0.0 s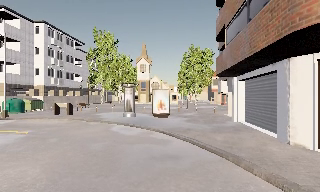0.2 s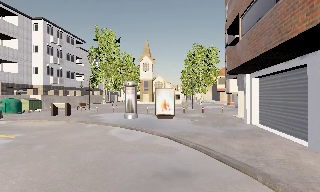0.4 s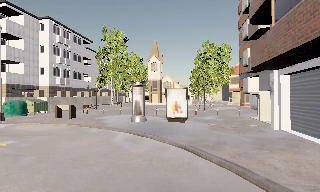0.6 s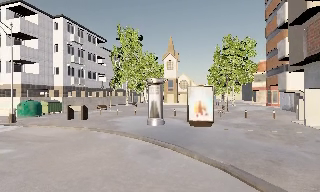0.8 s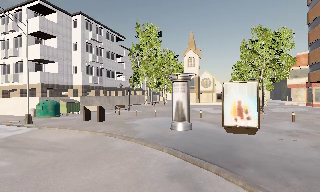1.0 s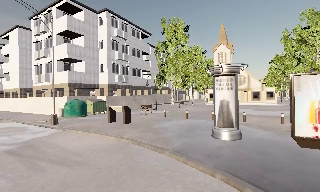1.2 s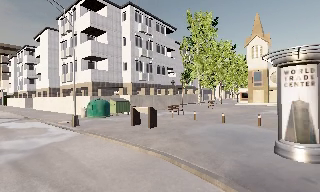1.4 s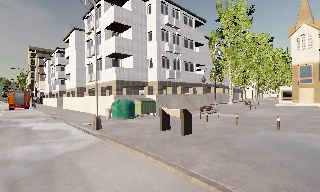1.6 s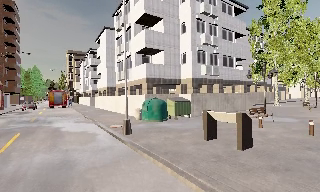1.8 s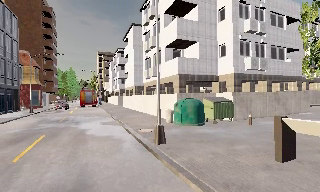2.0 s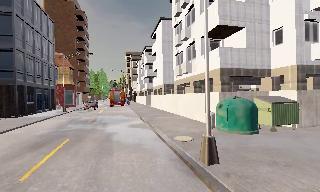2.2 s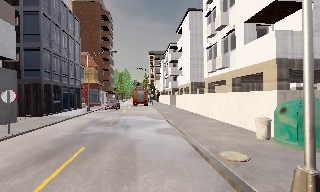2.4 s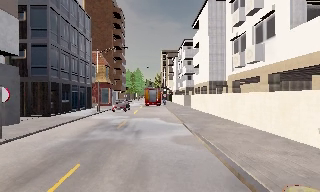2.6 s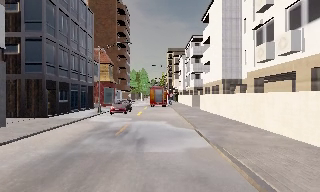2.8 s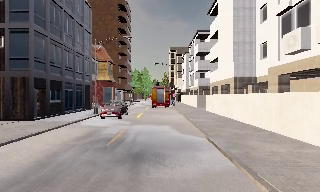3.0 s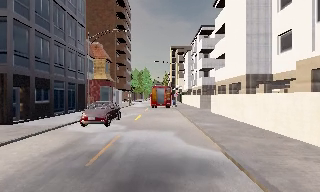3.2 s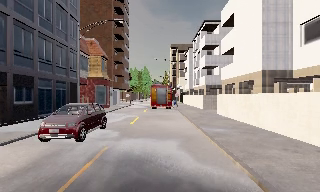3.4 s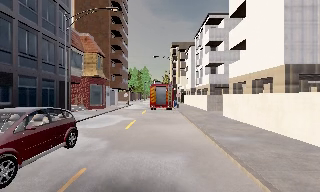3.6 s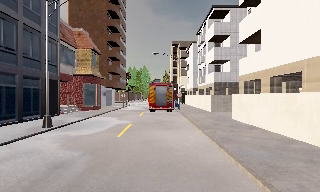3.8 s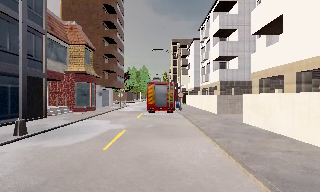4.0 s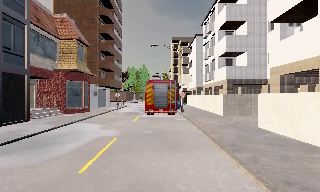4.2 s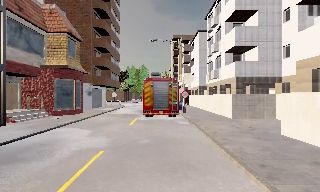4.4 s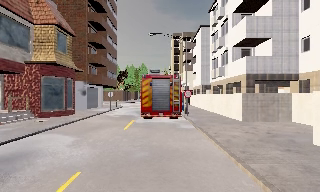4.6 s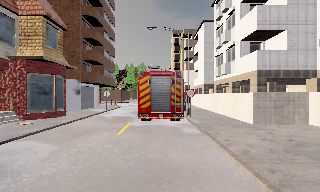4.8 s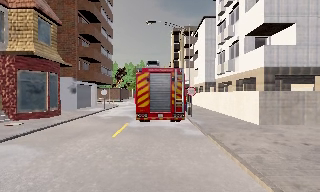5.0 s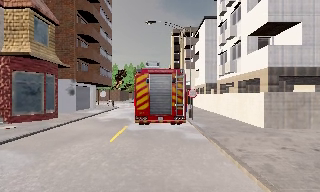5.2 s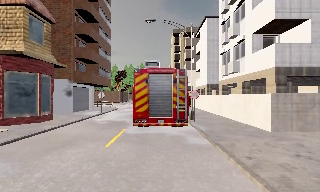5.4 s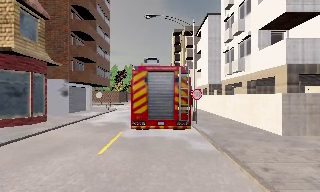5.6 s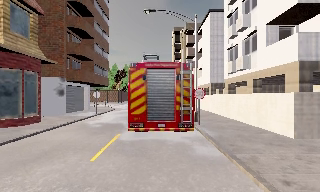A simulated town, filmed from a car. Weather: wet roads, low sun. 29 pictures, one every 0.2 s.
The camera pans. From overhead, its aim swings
counterclockwise.
The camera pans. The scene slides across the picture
to the right.
0.0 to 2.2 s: The camera swings to its left by about 75 degrees, and the scene slides to the right. It travels forward, about 18 m.
2.2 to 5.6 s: The camera travels forward, about 25 m, so what stands in front looms larger. It loses speed.
The film runs forward here.
